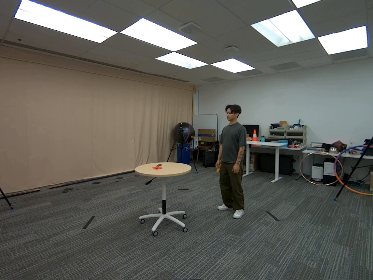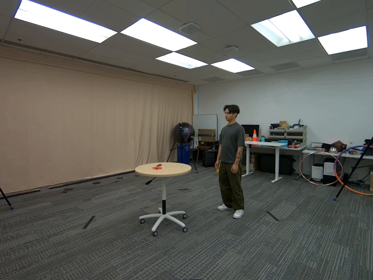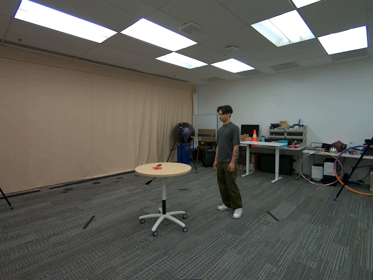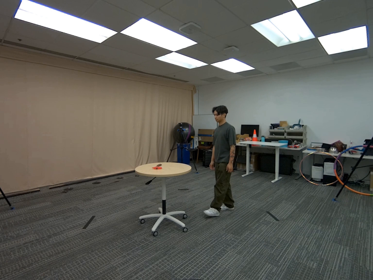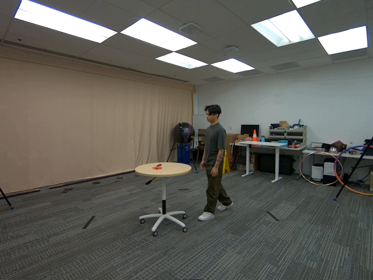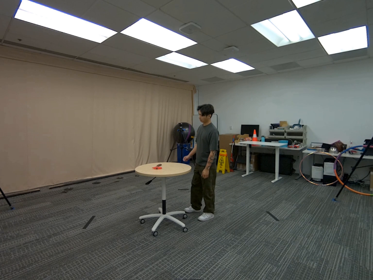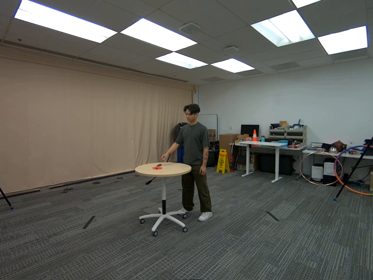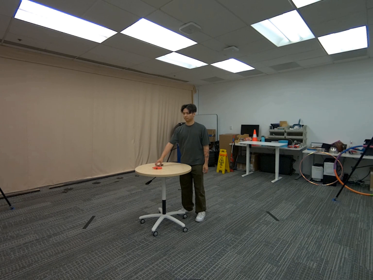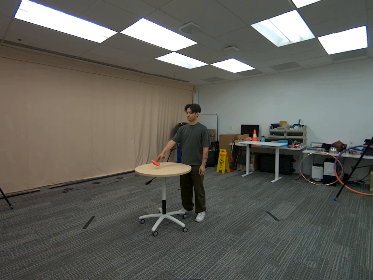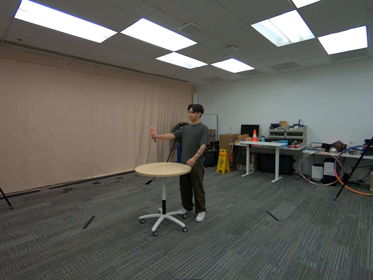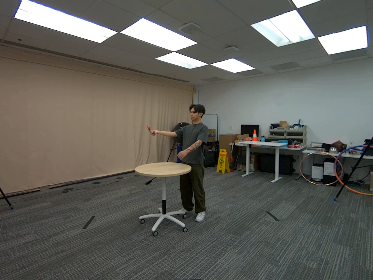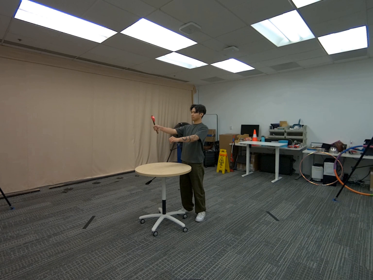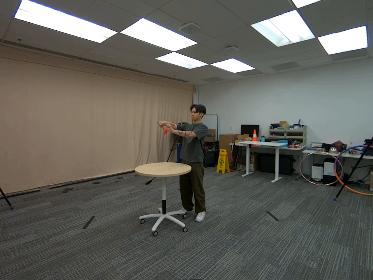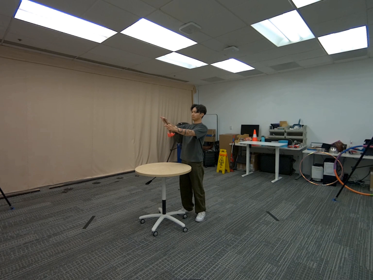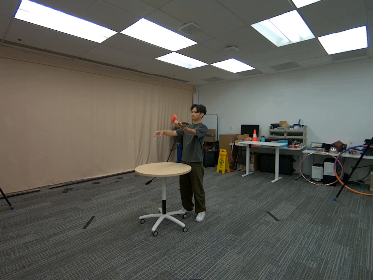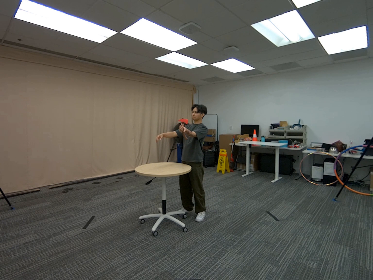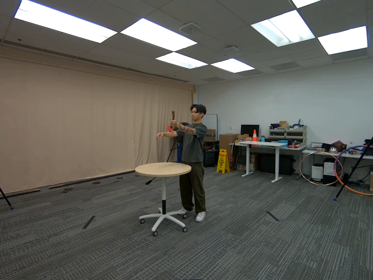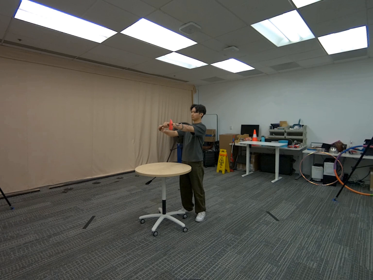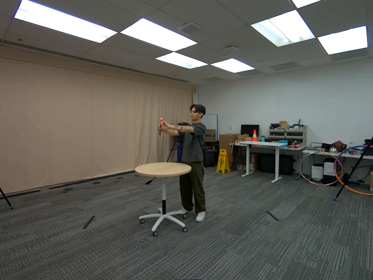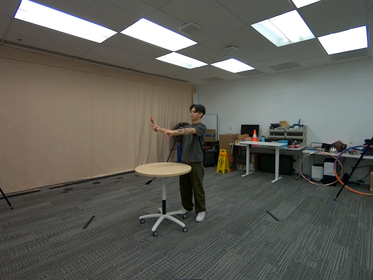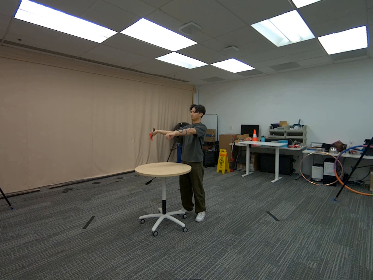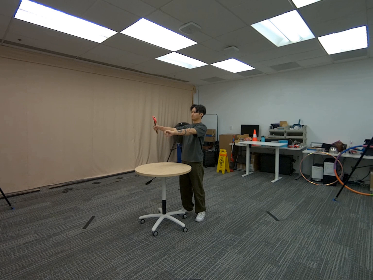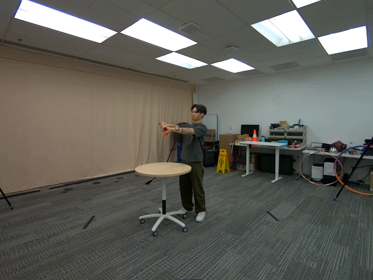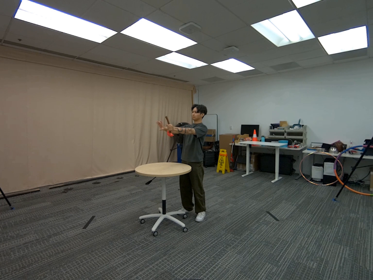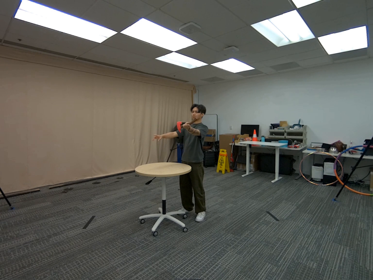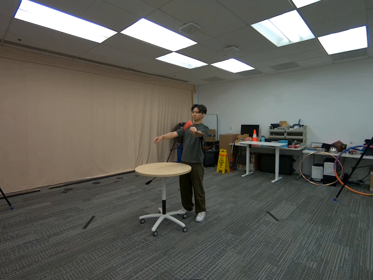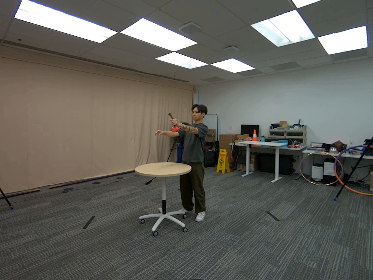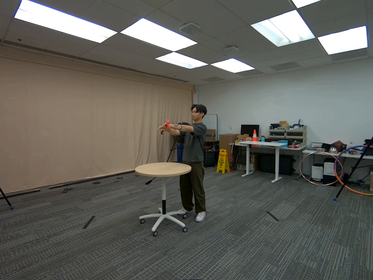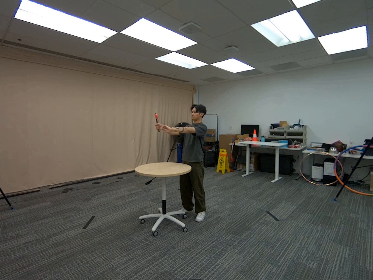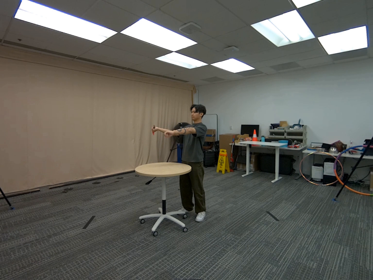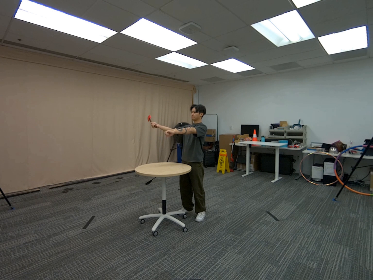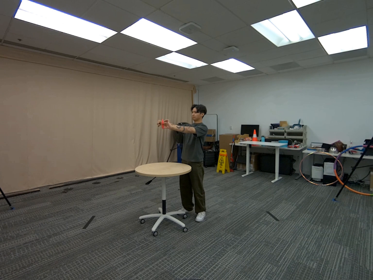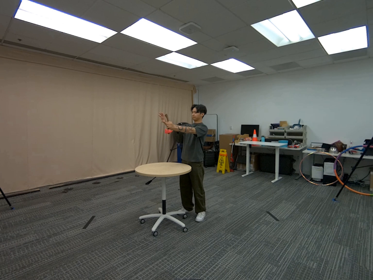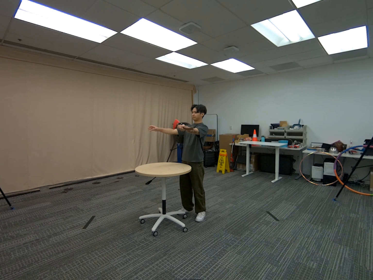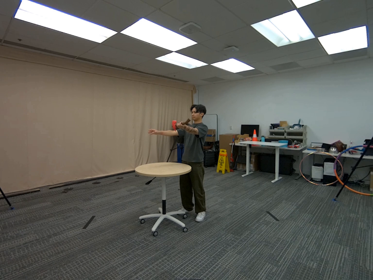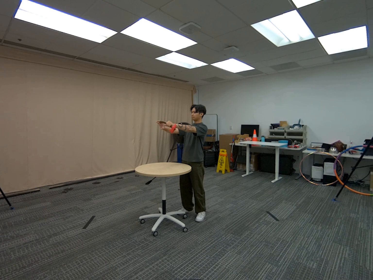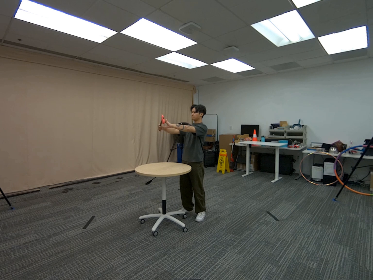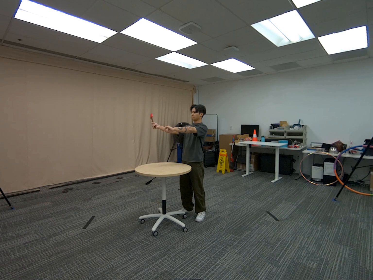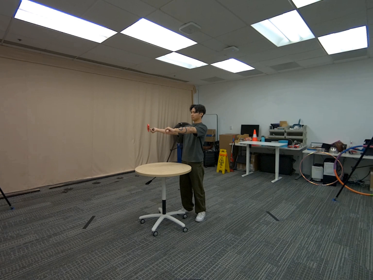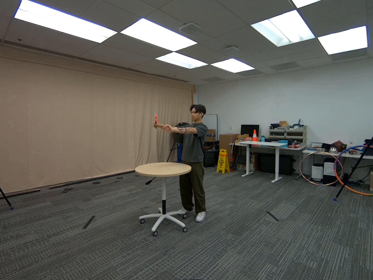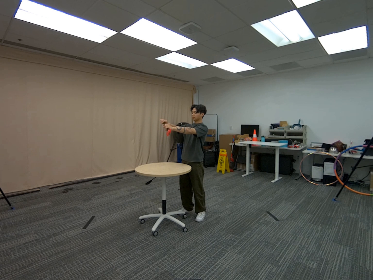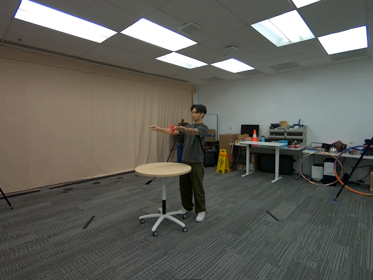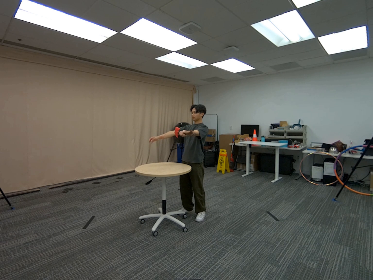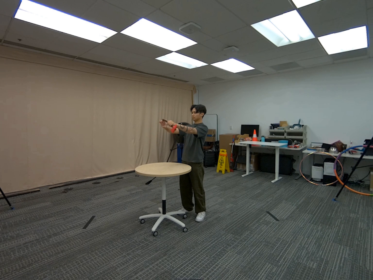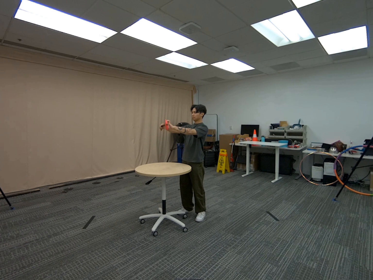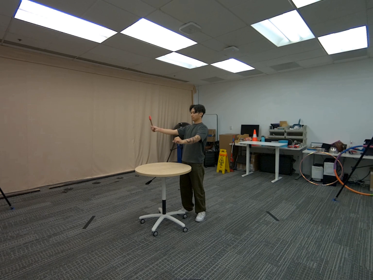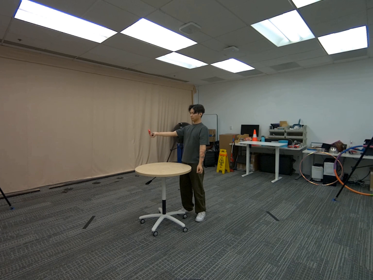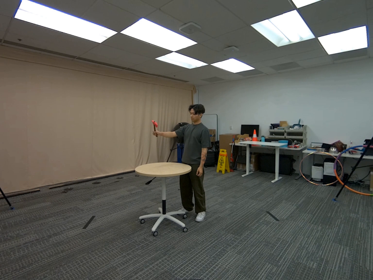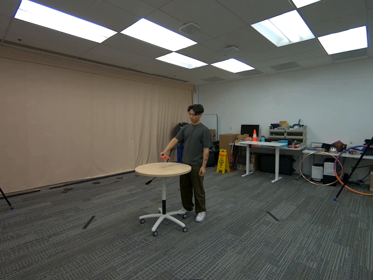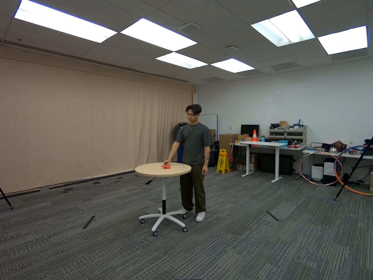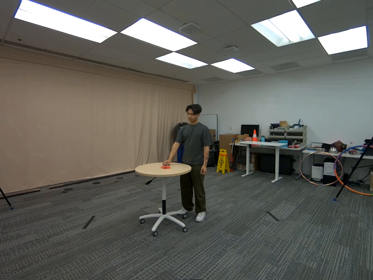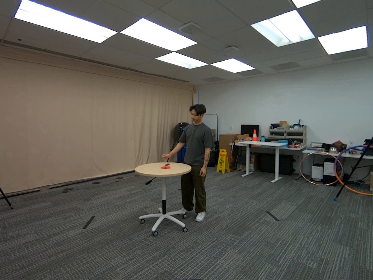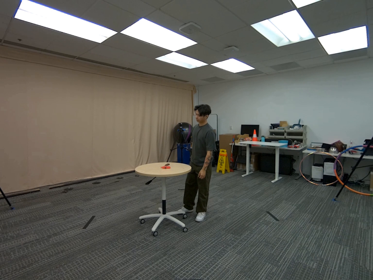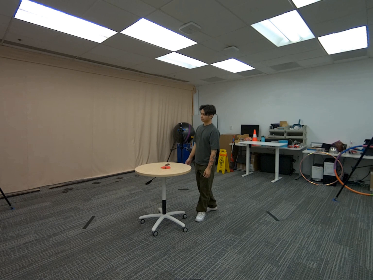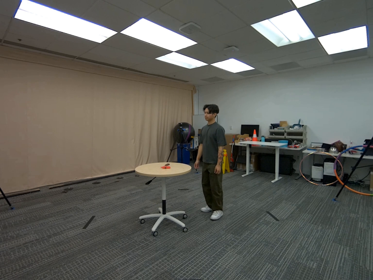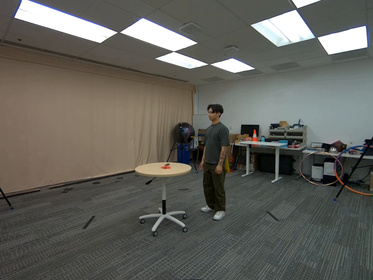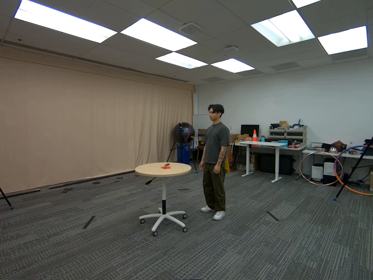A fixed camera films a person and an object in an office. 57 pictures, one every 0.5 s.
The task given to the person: Walk to the round table with the hatchet on top. Reach out and grasp the hatchet with your right hand, then rotate it. Switch to your left hand and rotate the hatchet in the opposite direction. Continue alternating the action between both hands until the sequence ends.
